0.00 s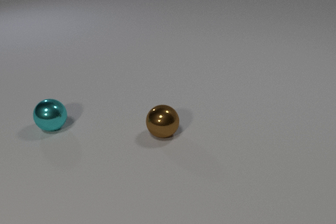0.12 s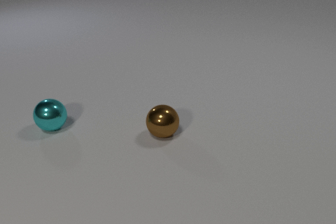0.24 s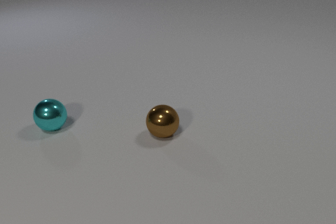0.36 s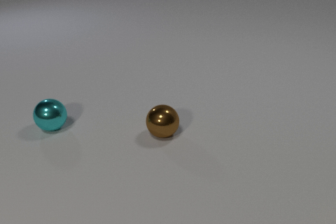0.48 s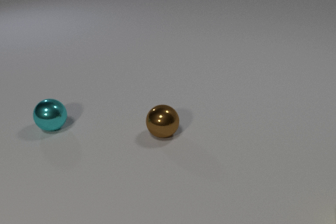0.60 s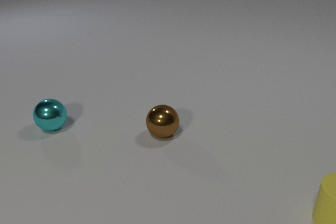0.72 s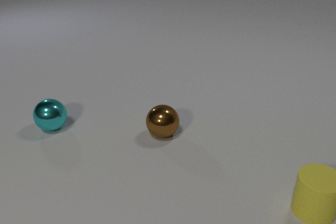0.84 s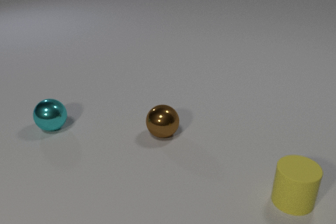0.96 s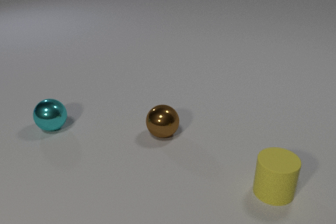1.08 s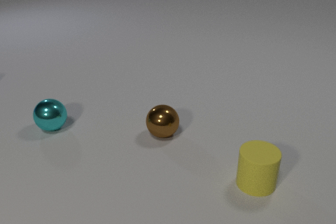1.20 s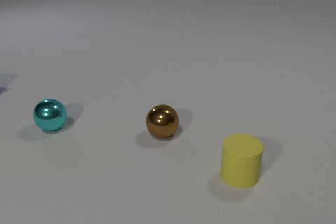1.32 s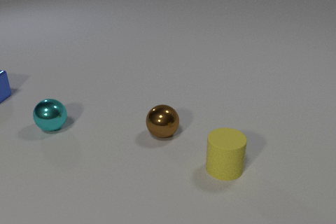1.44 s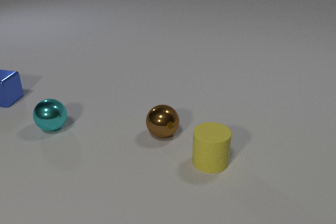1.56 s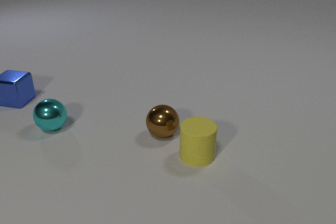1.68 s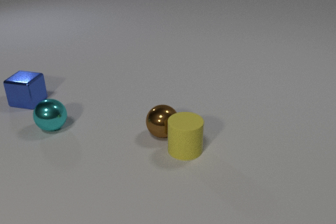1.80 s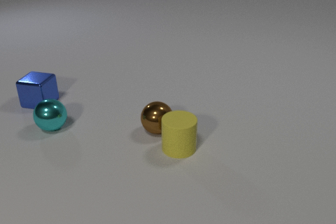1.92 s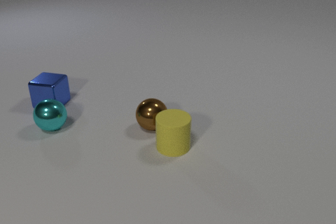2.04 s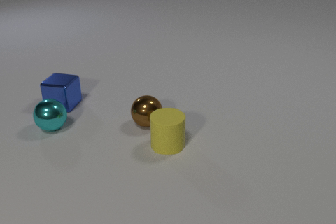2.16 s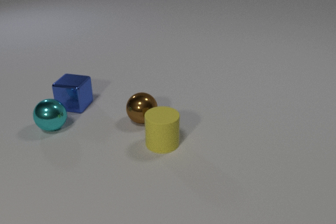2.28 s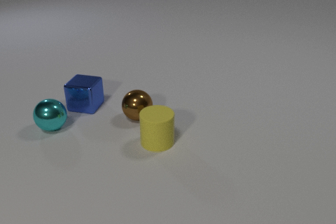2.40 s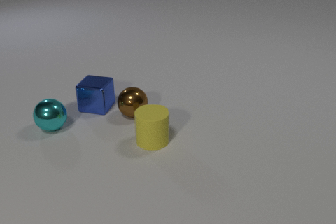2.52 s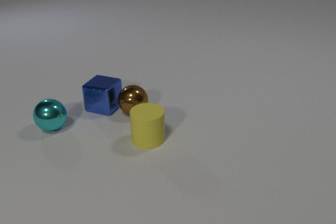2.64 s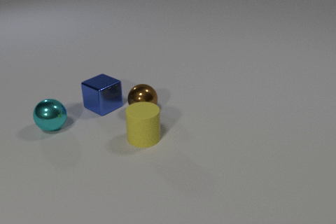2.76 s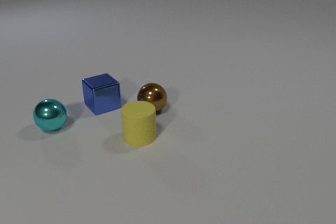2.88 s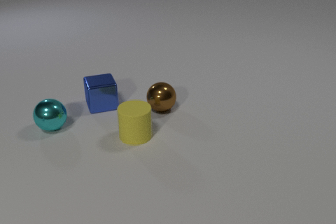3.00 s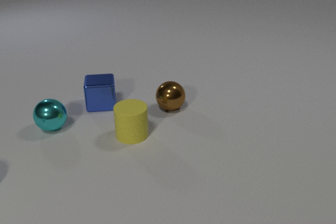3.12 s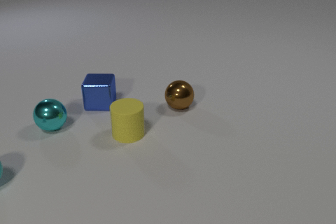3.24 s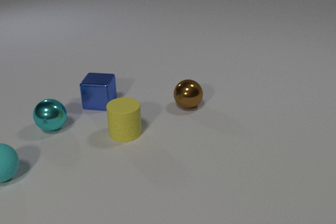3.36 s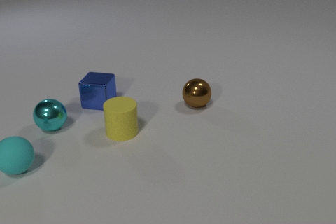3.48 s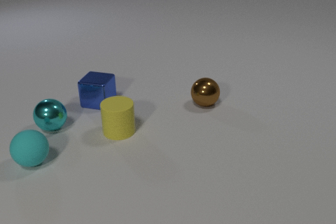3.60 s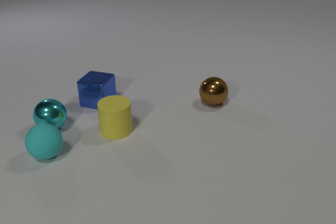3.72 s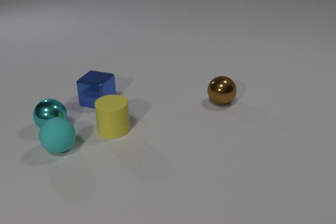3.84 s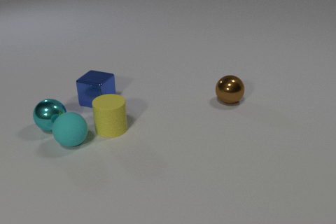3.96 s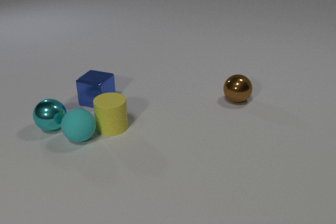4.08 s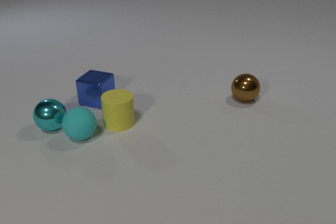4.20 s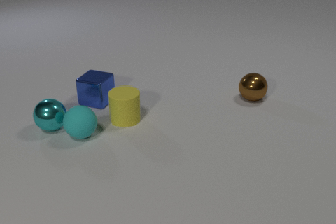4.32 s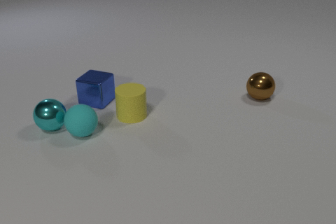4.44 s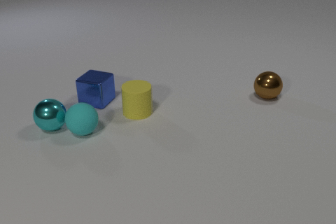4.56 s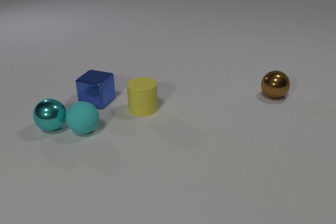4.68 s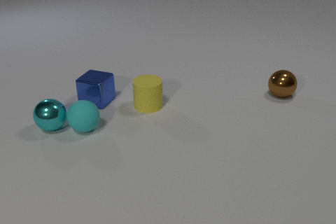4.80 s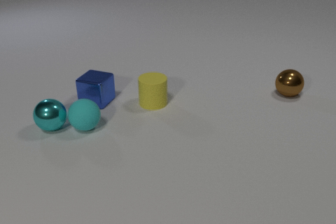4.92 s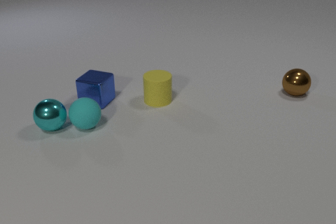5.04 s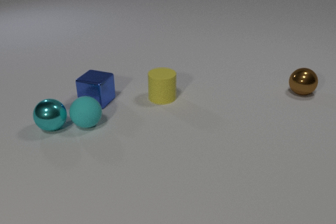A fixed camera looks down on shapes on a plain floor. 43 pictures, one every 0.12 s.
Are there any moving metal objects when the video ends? yes.
What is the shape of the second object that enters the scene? cube.
How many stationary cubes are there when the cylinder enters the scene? 0.
0.00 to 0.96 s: The yellow rubber cylinder comes in at the right edge, slides to the left.
0.96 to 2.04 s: The yellow rubber cylinder slides to the left and away from the camera. The brown metal sphere rolls away from the camera and to the left. The blue metal cube comes in at the left edge, slides to the right and toward the camera. The yellow rubber cylinder and the brown metal sphere collide.
2.04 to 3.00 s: The yellow rubber cylinder slides to the left and away from the camera. The brown metal sphere rolls away from the camera and to the right. The blue metal cube slides to the right, spins clockwise seen from above by about 60 degrees, its near face sliding to the left. The brown metal sphere and the blue metal cube collide.
3.00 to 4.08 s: The yellow rubber cylinder slides away from the camera and to the left. The brown metal sphere rolls to the right. The blue metal cube slides away from the camera, spins so that its near face slides to the left, clockwise seen from above. The cyan rubber sphere comes in at the left edge, rolls to the right and away from the camera. The yellow rubber cylinder and the cyan rubber sphere collide.
4.08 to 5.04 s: The yellow rubber cylinder slides away from the camera and to the right. The brown metal sphere rolls to the right and away from the camera. The cyan rubber sphere rolls away from the camera.
